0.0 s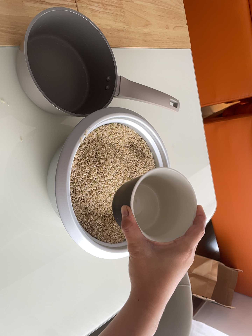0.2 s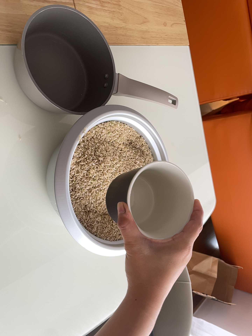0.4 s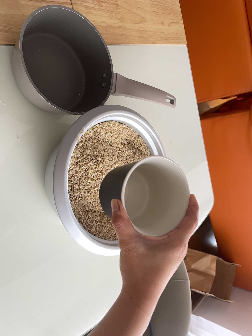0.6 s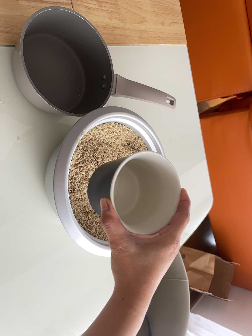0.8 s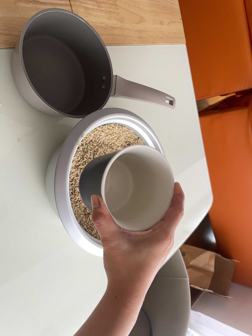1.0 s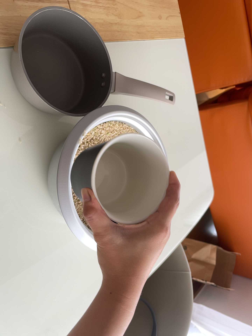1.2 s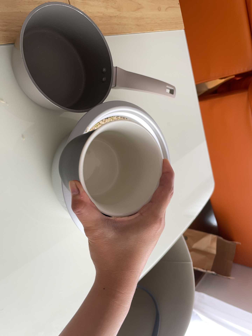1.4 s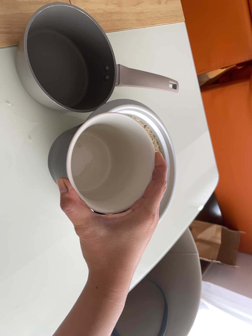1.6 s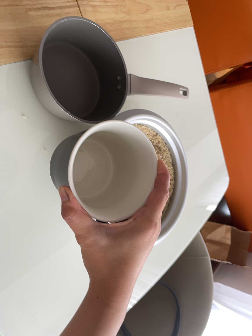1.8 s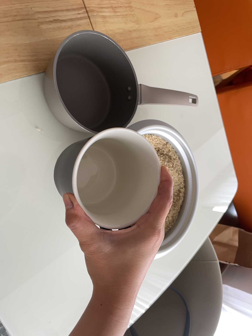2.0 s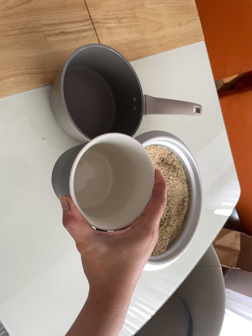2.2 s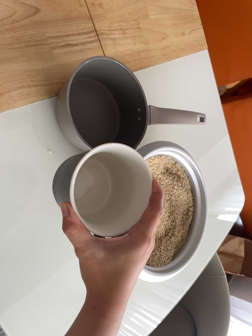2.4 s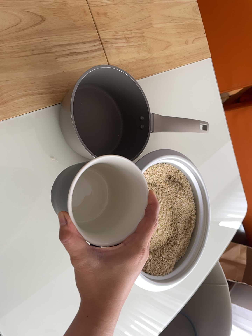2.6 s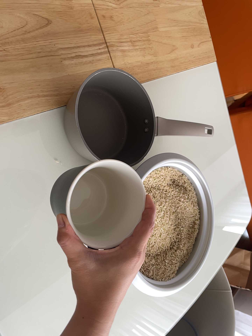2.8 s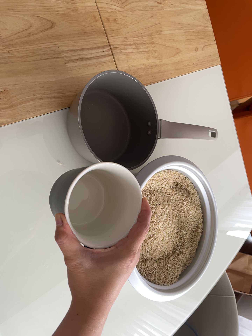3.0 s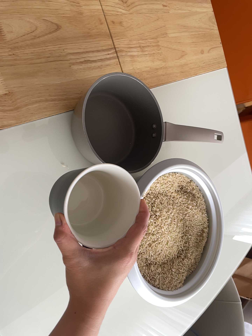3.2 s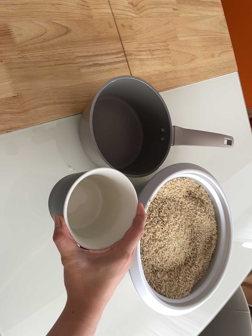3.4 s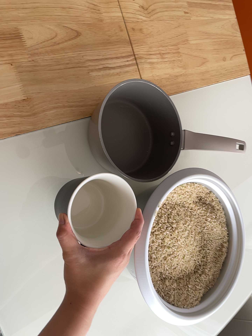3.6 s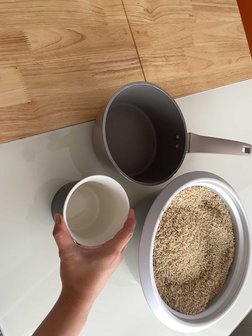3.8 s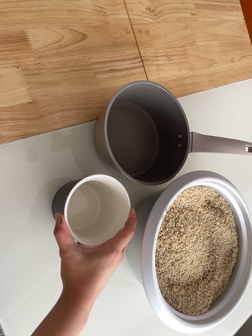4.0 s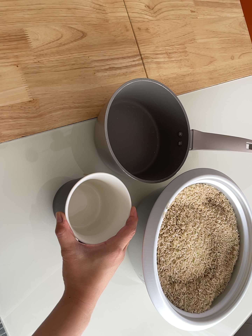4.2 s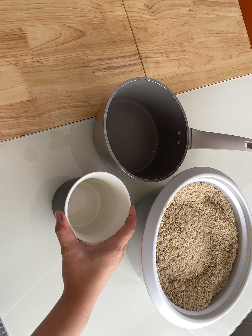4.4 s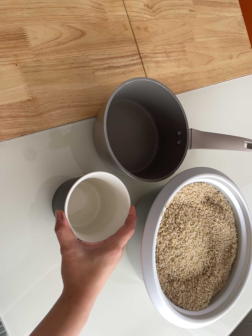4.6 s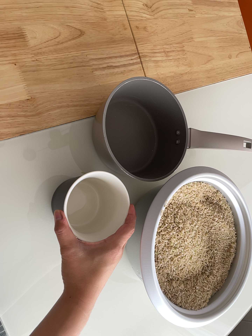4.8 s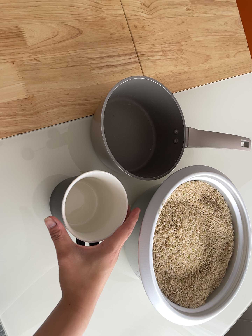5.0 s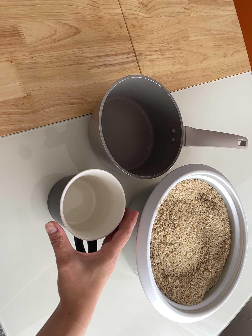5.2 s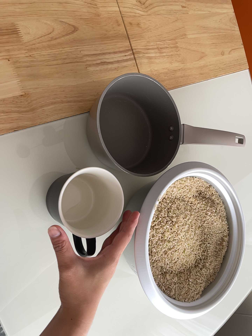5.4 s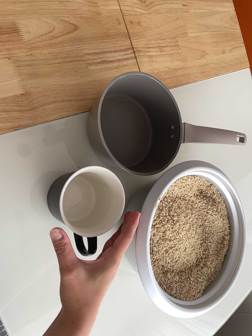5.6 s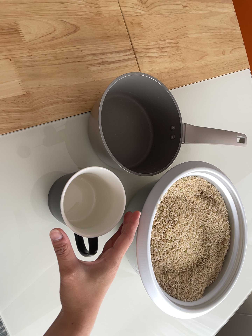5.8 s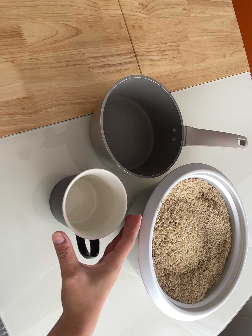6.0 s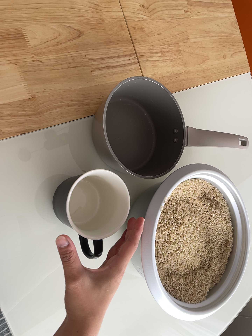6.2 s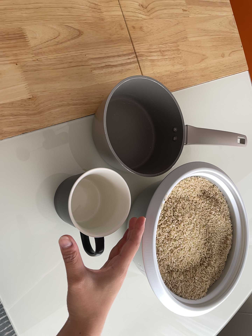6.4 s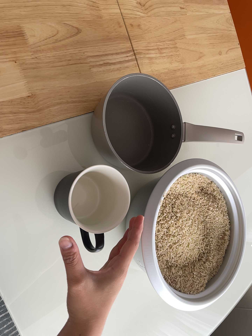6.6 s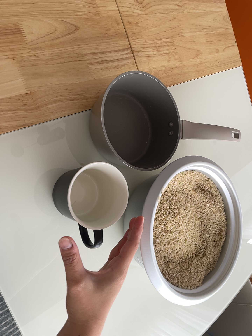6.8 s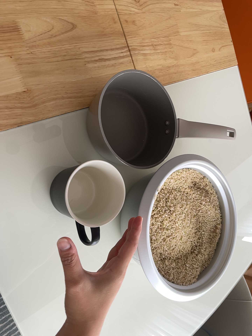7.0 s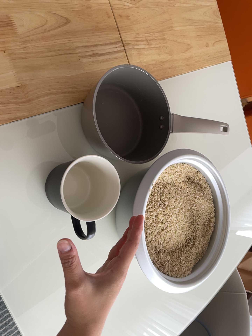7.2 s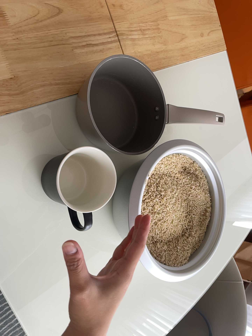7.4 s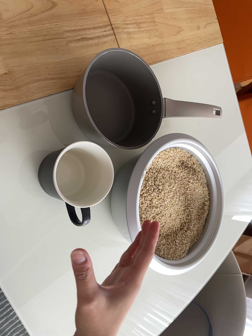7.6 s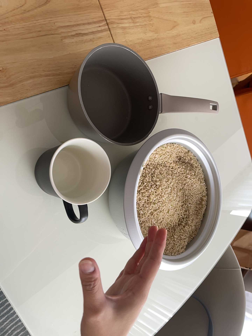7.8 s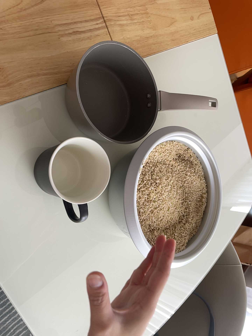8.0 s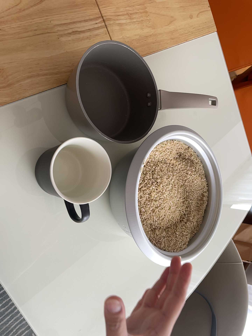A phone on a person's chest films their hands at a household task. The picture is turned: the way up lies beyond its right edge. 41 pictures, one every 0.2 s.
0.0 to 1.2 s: The camera shifts only a little, or ends up much as it began.
1.2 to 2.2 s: The camera travels toward the top of its view, about 9 cm, so close, fixed things drift downward.
2.2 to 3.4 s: The camera shifts only a little, or ends up much as it began.
3.4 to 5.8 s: The camera keeps its place and its aim.
5.8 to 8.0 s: The camera shifts only a little, or ends up much as it began.
The film runs backward here.
